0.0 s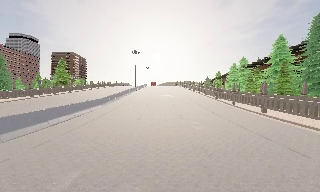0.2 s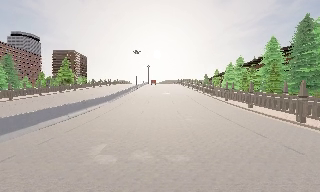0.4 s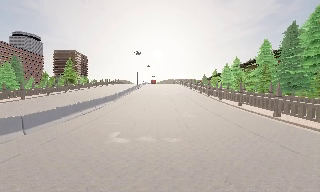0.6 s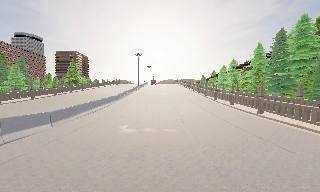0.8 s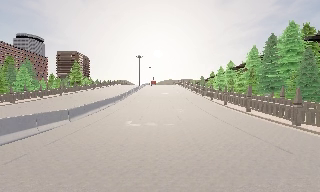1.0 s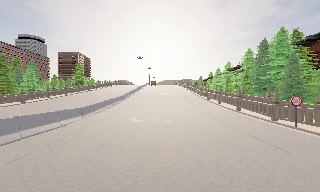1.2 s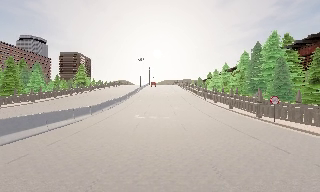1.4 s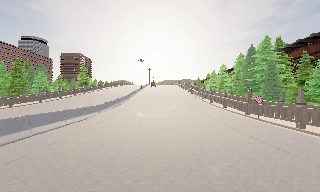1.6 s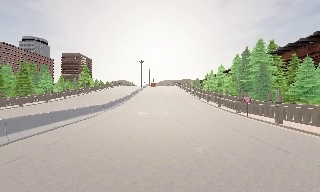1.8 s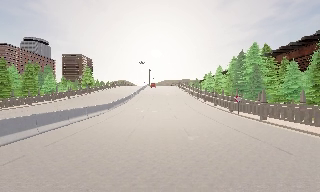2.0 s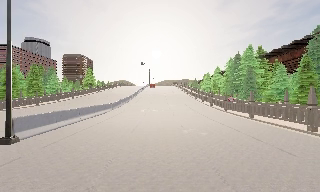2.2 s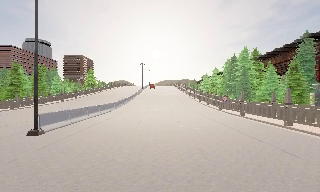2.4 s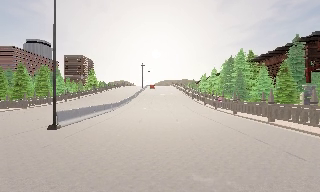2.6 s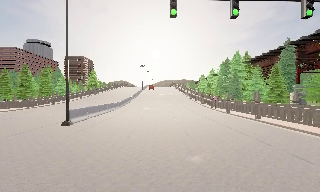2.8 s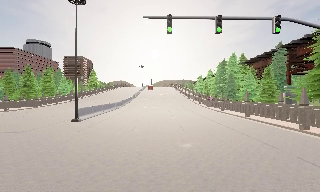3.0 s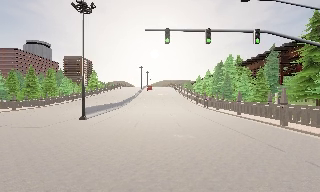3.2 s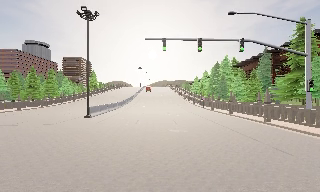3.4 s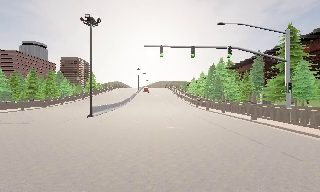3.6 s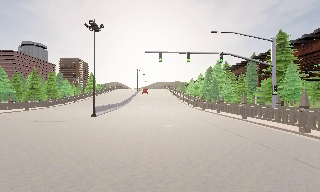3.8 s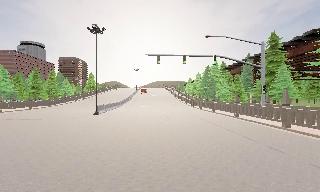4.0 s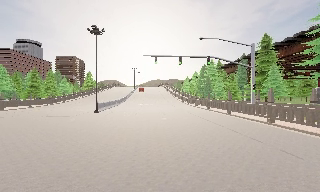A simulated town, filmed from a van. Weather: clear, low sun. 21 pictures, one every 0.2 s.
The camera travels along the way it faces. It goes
backward.
0.0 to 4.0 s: The camera travels backward, about 35 m, so what stands in front gets smaller.
The film runs backward here.
